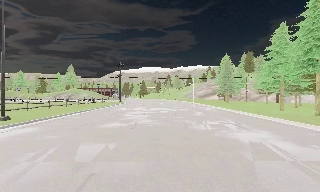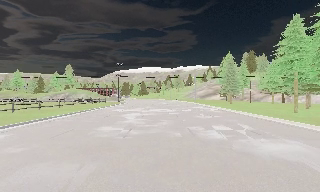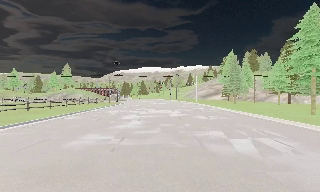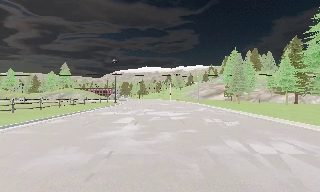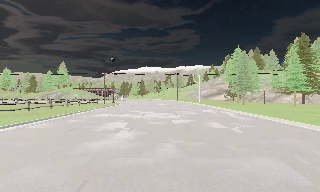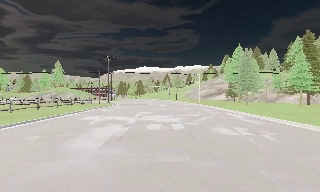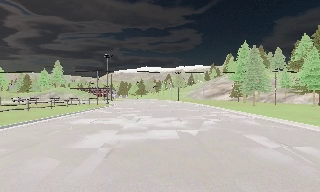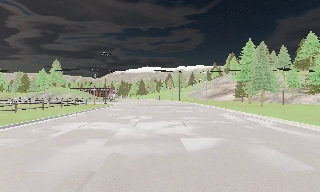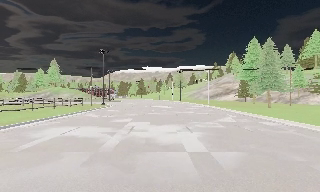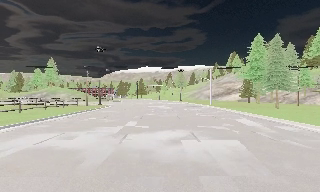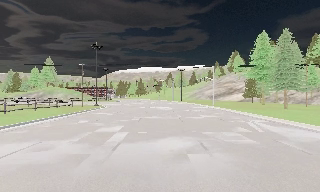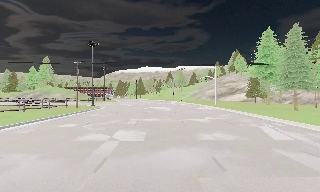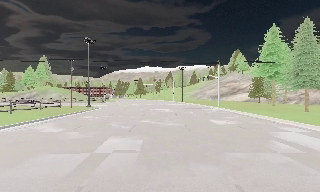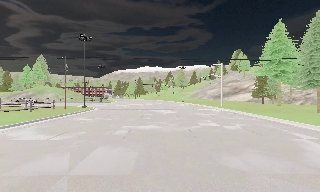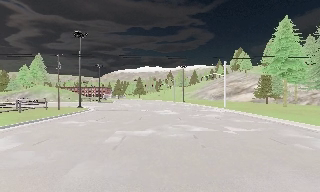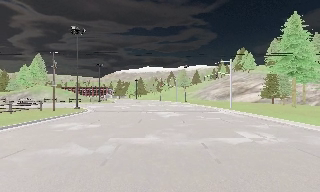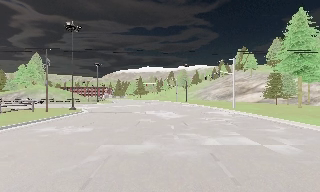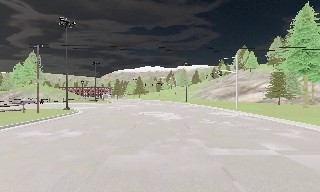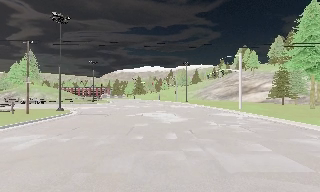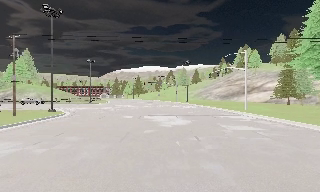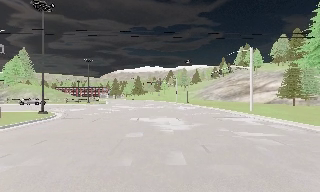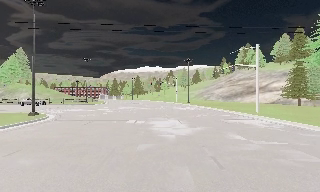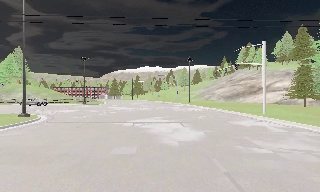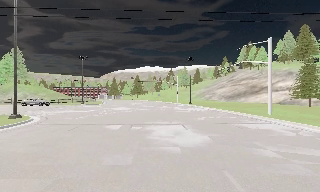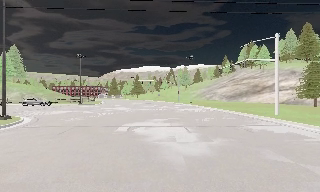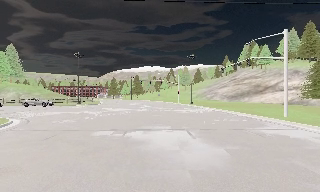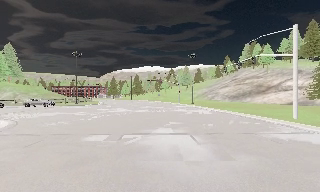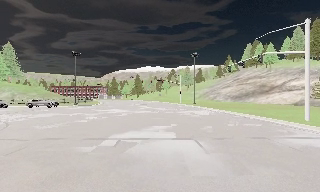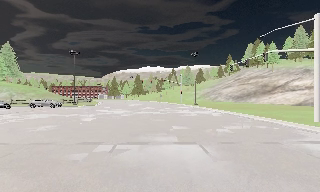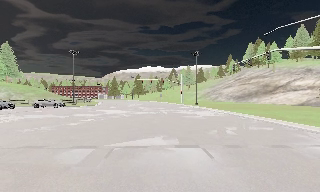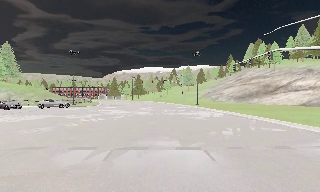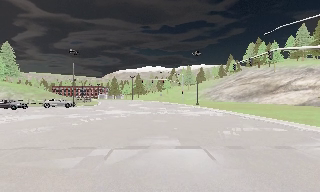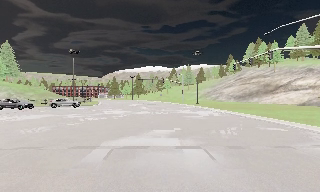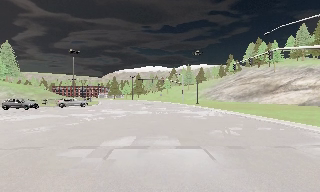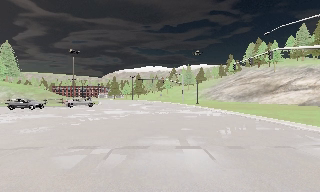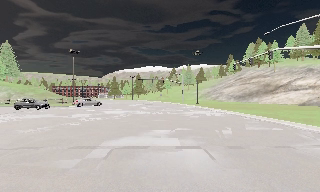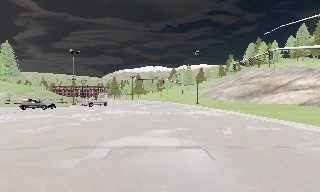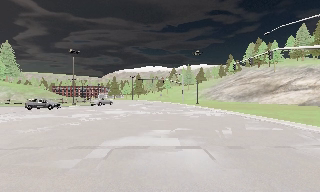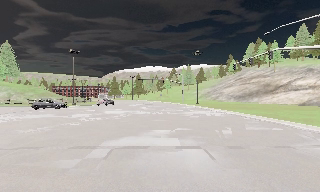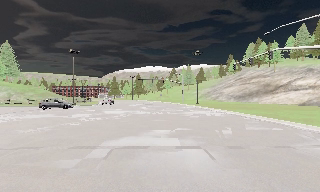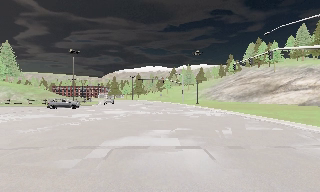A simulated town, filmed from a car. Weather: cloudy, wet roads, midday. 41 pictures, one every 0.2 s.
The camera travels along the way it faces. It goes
forward.
0.0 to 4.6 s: The camera travels forward, about 35 m, so what stands in front looms larger. It loses speed.
4.6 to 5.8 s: The camera travels forward, about 5 m, so what stands in front looms larger. It loses speed.
5.8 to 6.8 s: The camera shifts only a little, or ends up much as it began.
6.8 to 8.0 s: The camera keeps its place and its aim.
The film runs forward here.
